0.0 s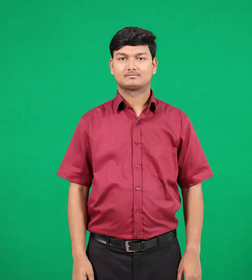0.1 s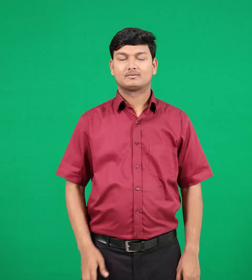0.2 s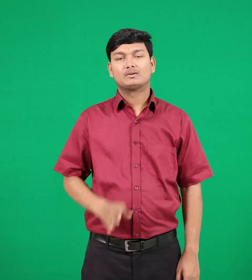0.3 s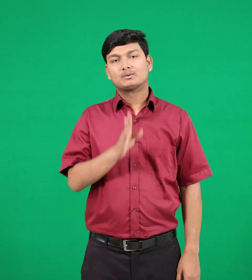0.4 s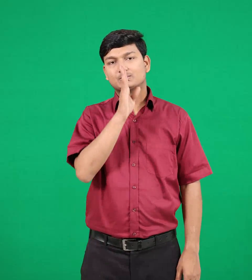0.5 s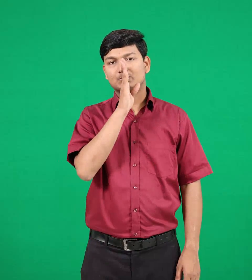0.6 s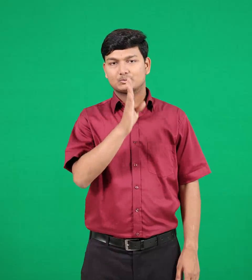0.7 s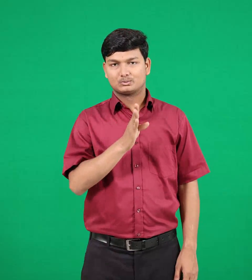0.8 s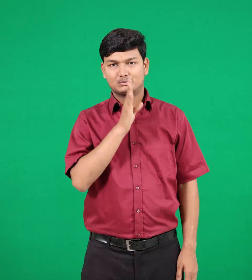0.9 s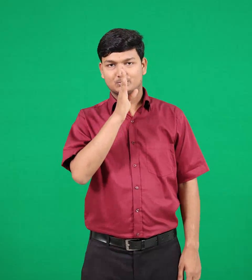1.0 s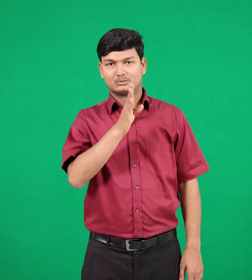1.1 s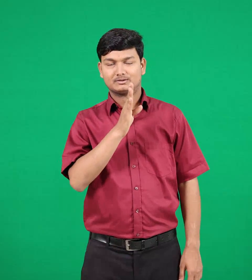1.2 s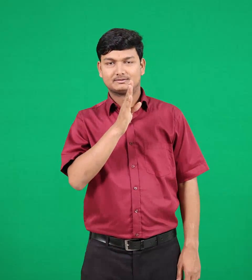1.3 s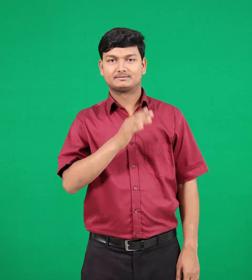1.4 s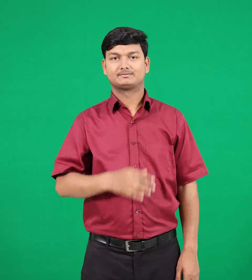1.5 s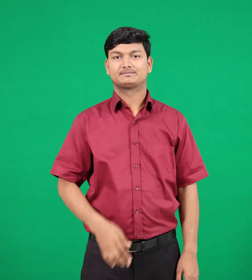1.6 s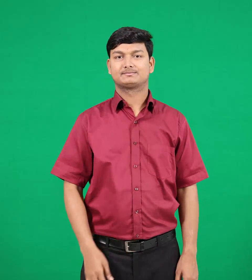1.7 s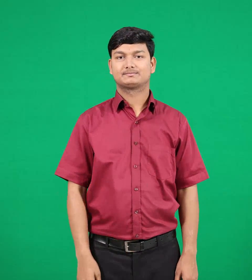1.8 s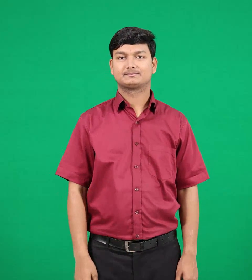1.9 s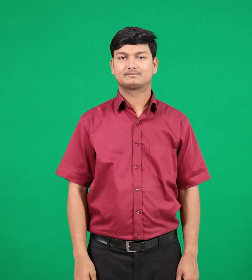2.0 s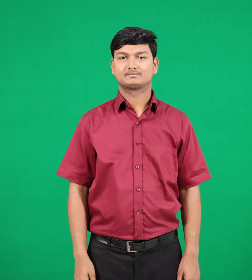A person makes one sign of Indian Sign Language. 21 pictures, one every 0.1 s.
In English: train
